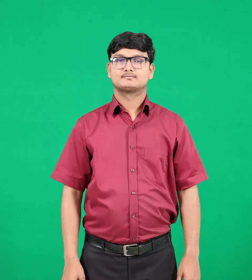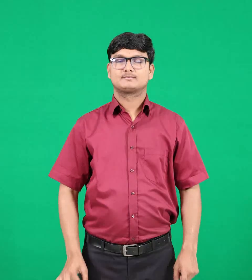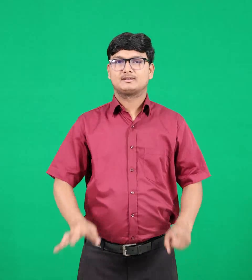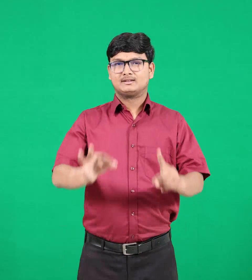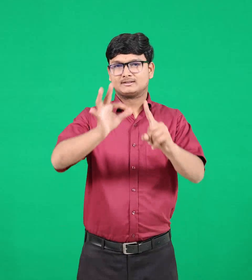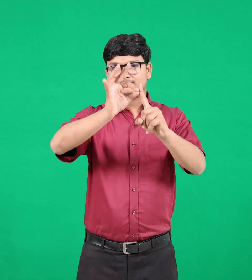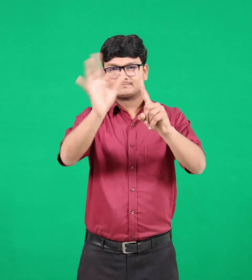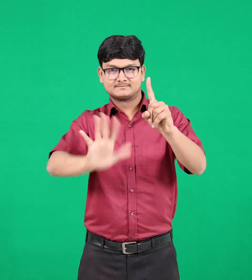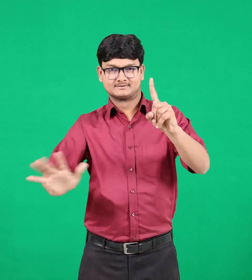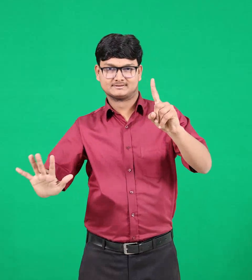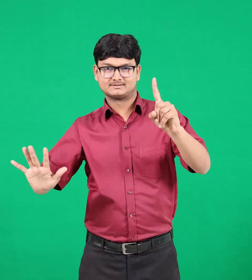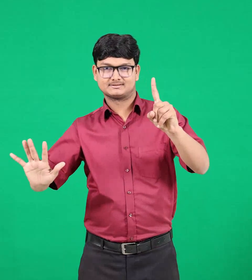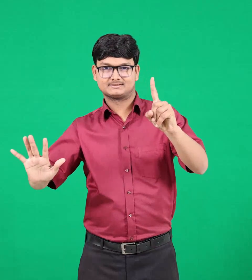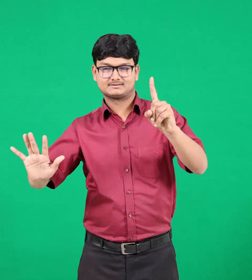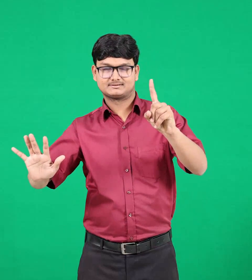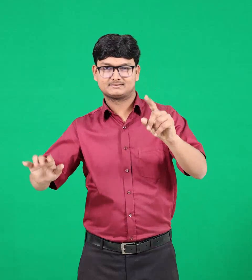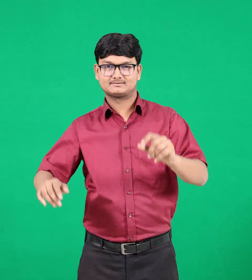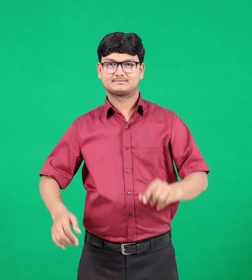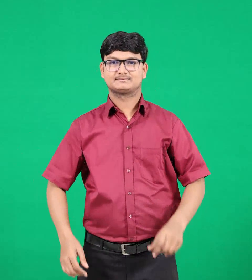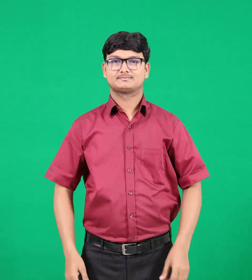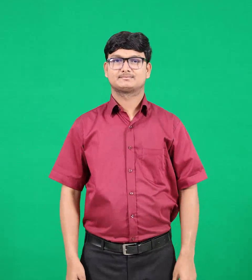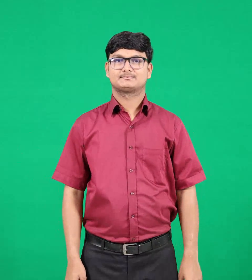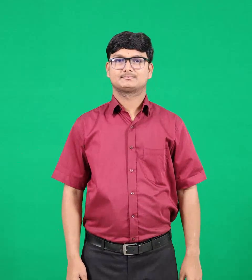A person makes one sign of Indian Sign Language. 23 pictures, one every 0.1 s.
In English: cause
